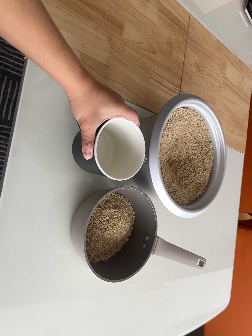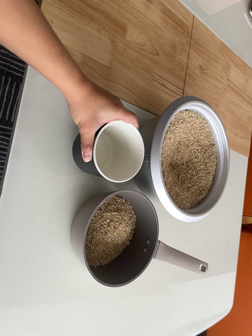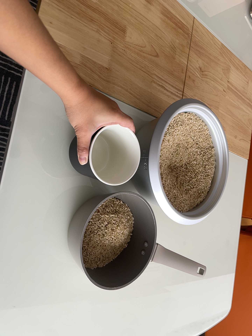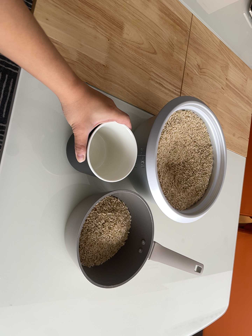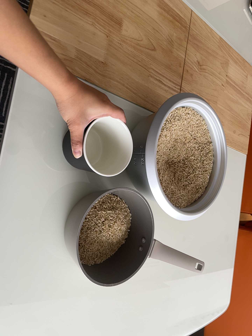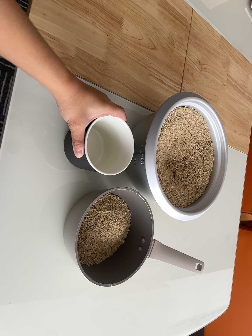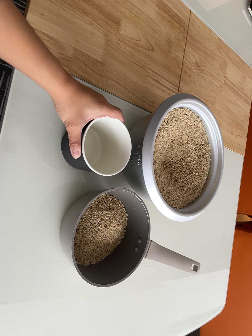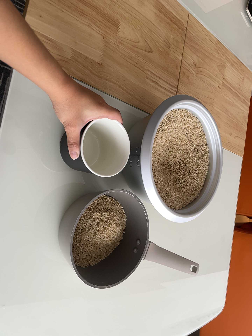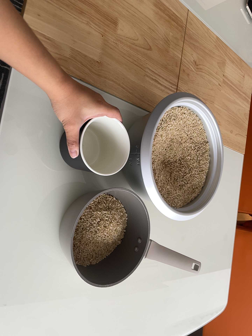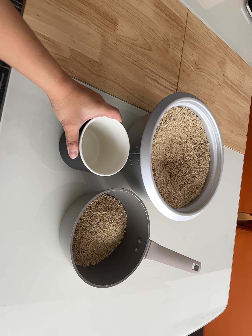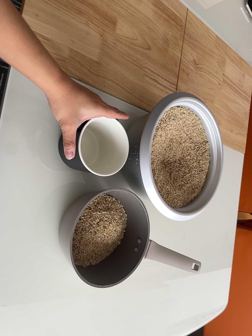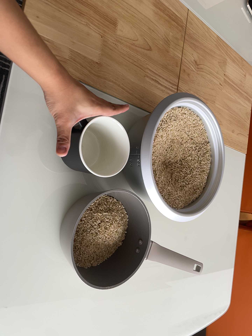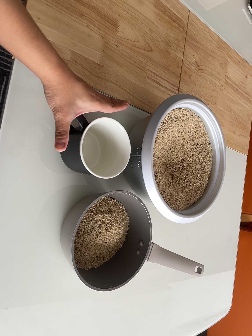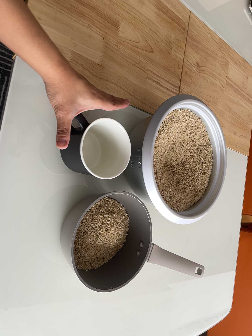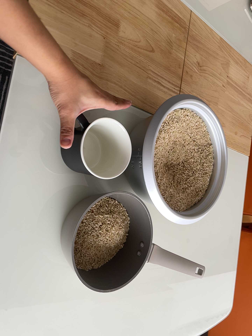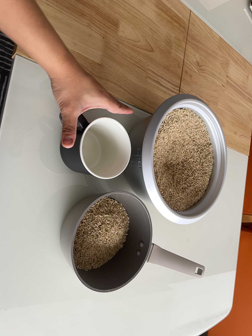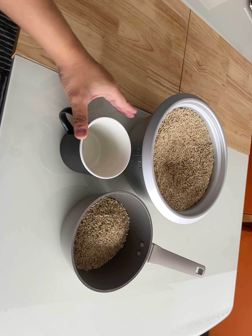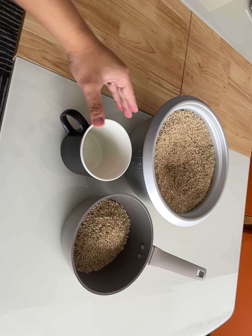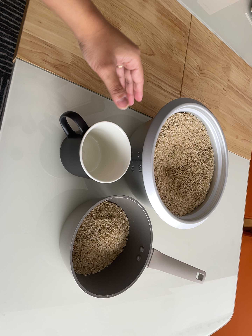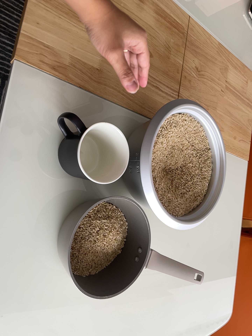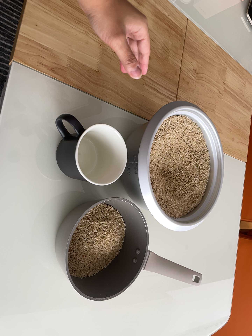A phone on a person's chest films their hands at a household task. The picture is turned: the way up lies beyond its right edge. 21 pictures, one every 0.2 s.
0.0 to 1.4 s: The camera shifts only a little, or ends up much as it began.
1.4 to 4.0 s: The camera shifts only a little, or ends up much as it began.
The film runs forward here.
